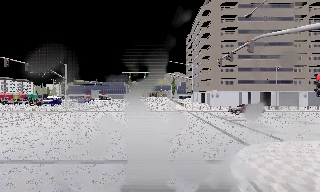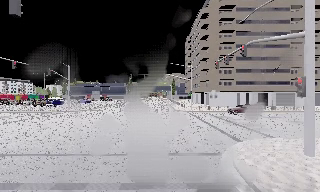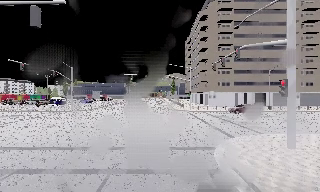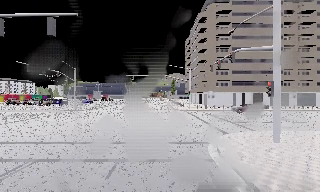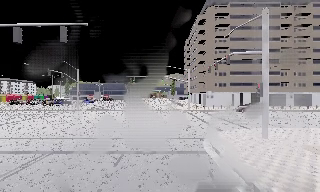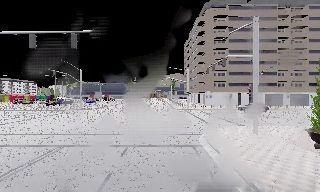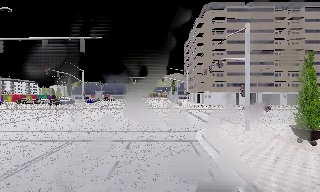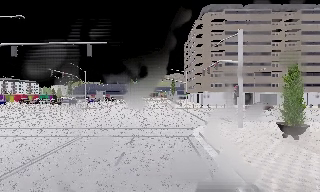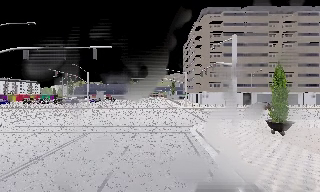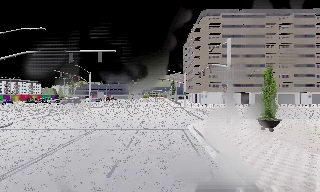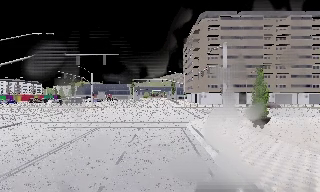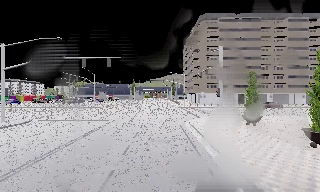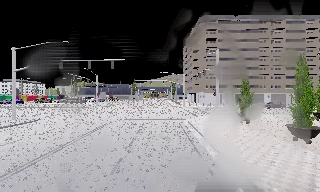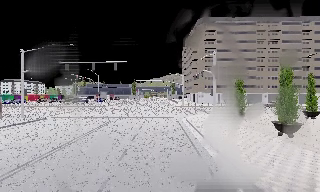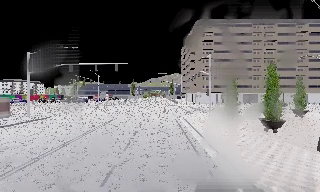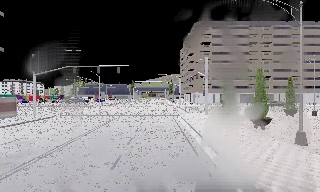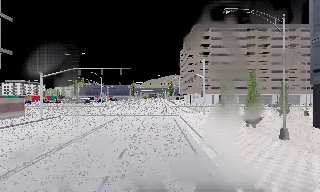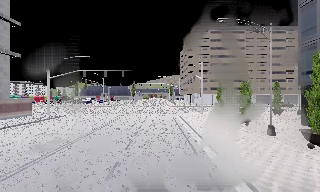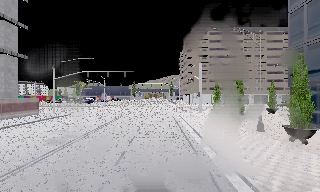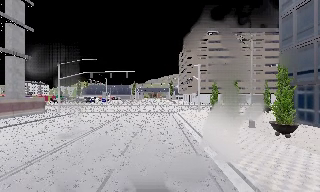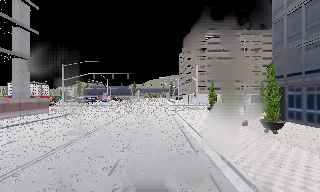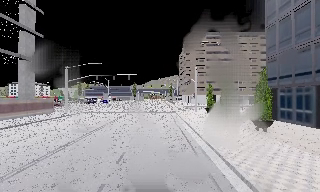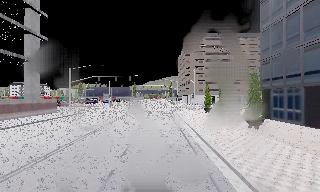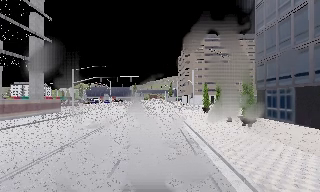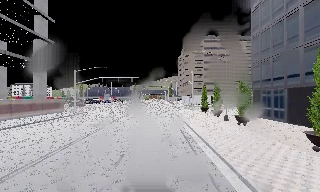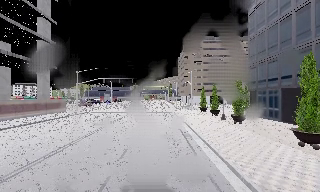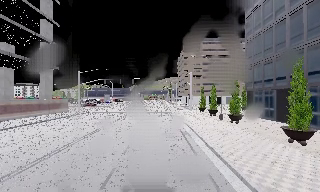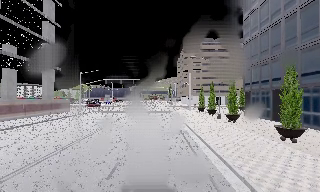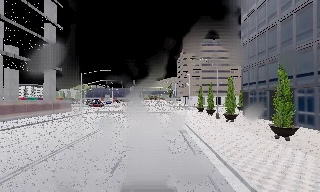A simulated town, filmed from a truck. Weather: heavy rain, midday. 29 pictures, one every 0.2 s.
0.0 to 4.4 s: The camera travels backward, about 25 m, so what stands in front gets smaller.
4.4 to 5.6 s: The camera travels backward, about 4.5 m, so what stands in front gets smaller. It loses speed.
The film runs backward here.
